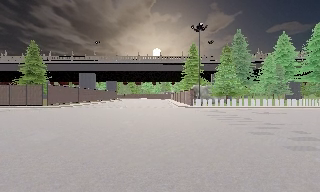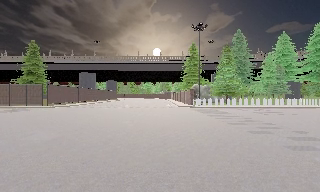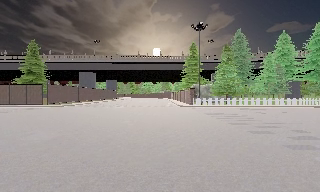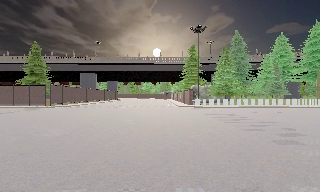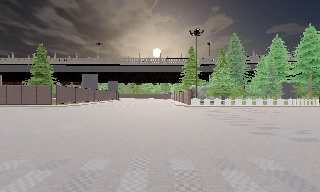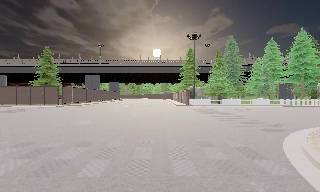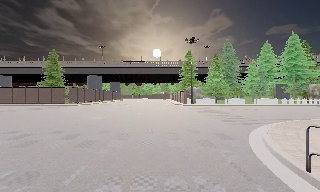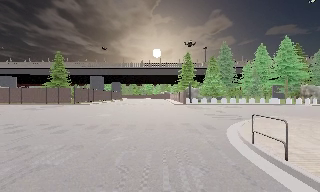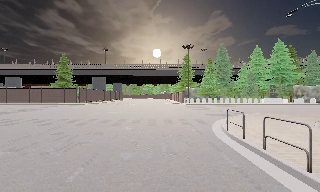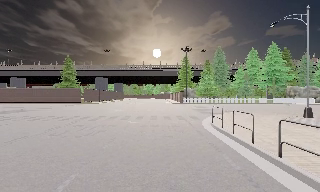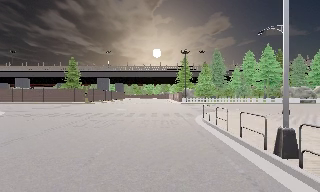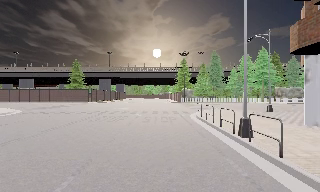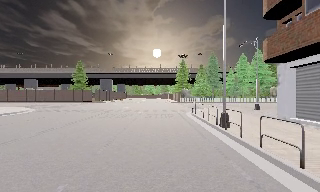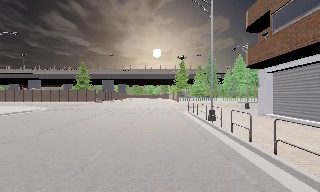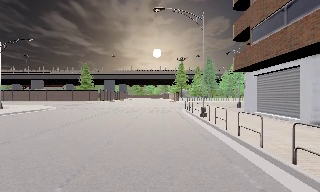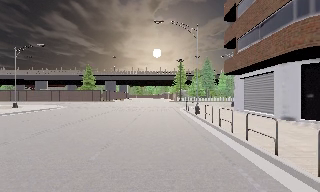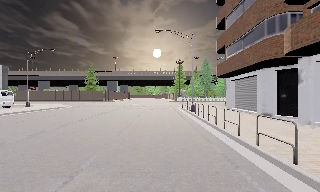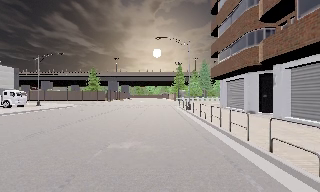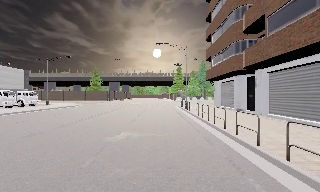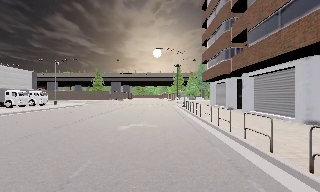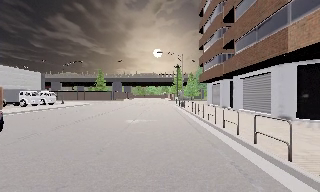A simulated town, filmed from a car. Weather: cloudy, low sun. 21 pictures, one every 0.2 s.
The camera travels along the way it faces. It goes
backward.
0.0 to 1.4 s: The camera travels backward, about 7 m, so what stands in front gets smaller. It gains speed.
1.4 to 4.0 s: The camera travels backward, about 25 m, so what stands in front gets smaller.
The film runs backward here.
